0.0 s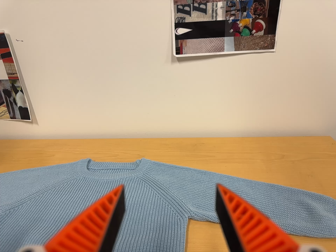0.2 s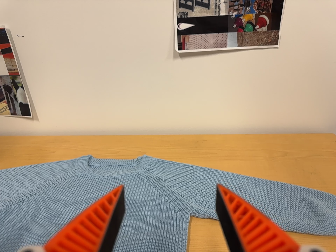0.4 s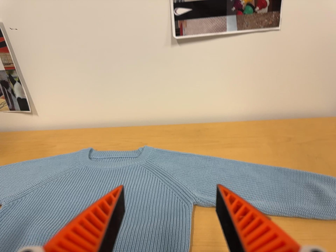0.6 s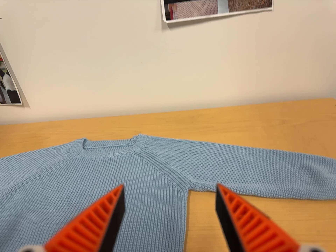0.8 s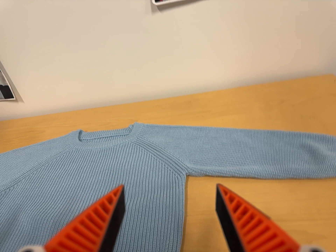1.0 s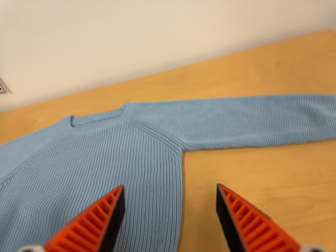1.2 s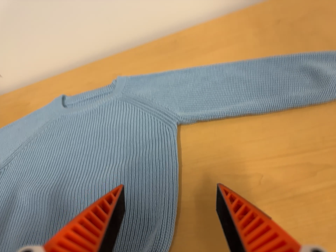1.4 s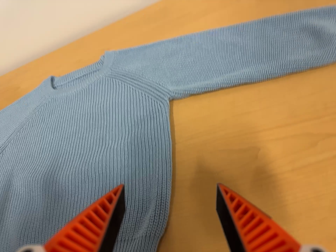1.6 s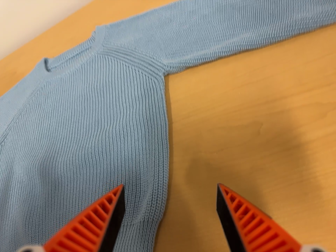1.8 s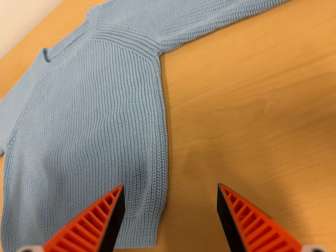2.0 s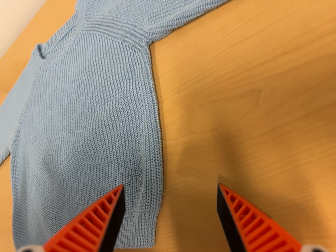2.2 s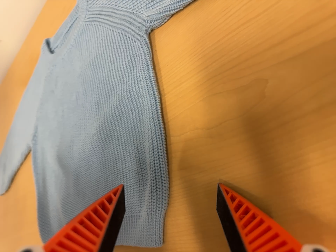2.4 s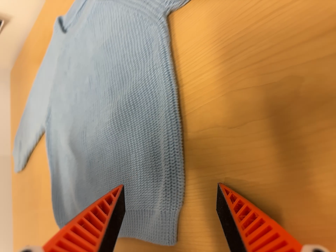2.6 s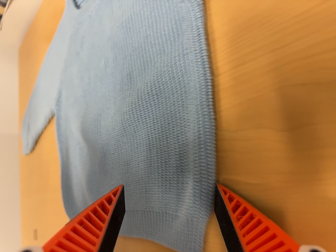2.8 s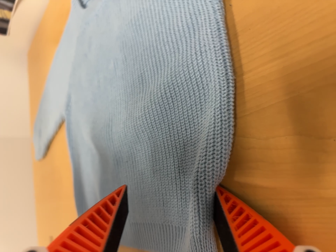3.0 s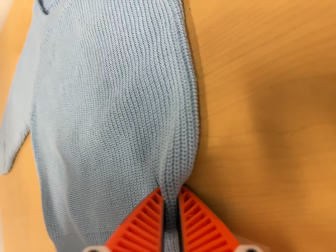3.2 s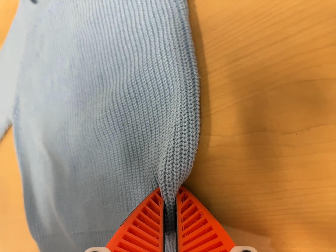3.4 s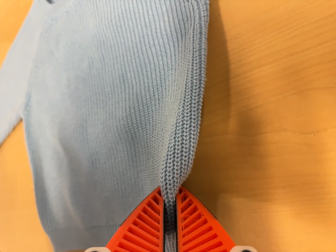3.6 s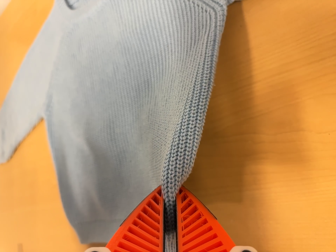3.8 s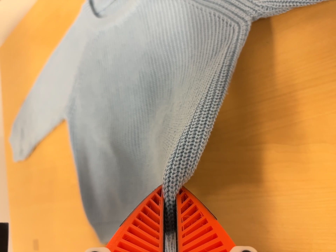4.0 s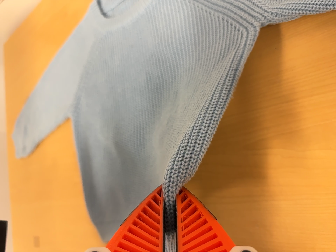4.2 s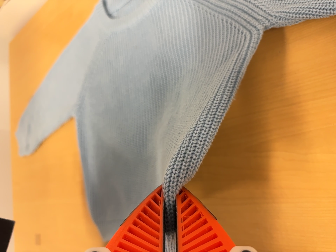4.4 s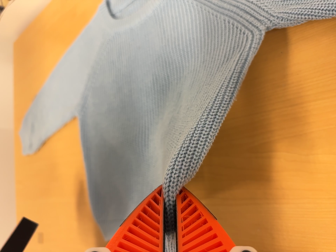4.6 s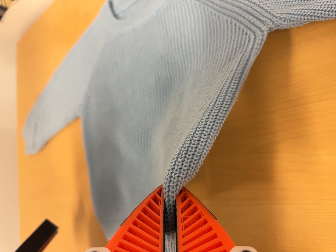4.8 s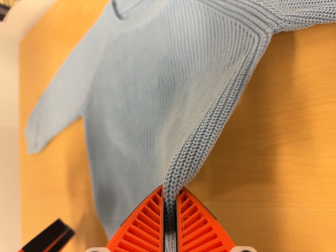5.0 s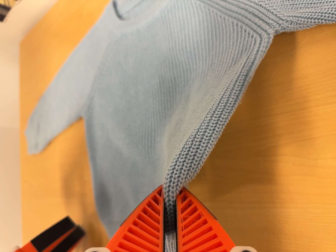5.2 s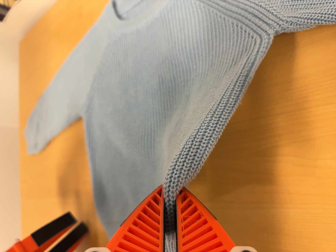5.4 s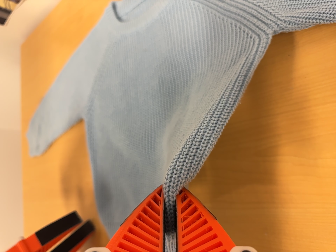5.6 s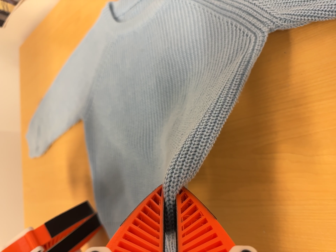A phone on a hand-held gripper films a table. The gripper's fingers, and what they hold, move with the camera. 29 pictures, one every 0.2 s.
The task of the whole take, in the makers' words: fold up.
0.0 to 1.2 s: The camera travels forward and to its right, about 10 cm, so what stands in front looms larger. Its aim tips toward the bottom of its view by about 20 degrees, and the scene shifts upward. It rolls about its line of sight by about 20 degrees, and the scene rotates counterclockwise.
1.2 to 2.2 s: The camera pans to its left by about 20 degrees. It travels to its right, forward and toward the top of its view, about 16 cm. Its aim tips toward the bottom of its view by about 25 degrees, and the scene shifts upward. It rolls about its line of sight by about 20 degrees, and the scene rotates counterclockwise.
2.2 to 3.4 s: The camera travels to its left and forward, about 10 cm. Its aim tips toward the bottom of its view by about 10 degrees.
3.4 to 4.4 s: The camera travels to its left and backward, about 8 cm, so close, fixed things drift to the right.
4.4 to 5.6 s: The camera keeps its place and its aim.
The film runs forward here.
